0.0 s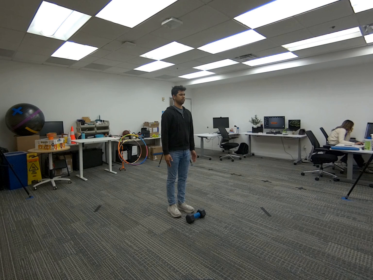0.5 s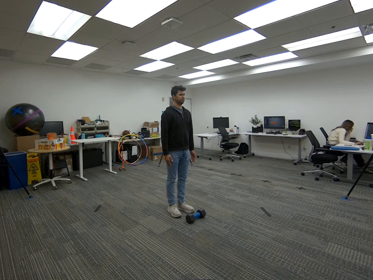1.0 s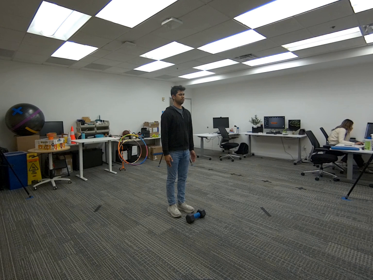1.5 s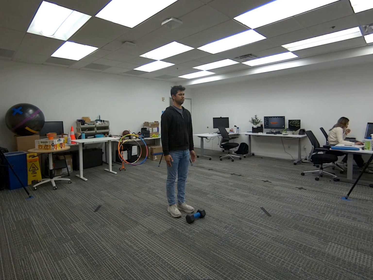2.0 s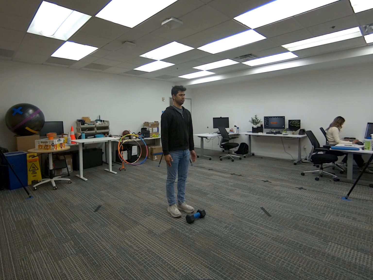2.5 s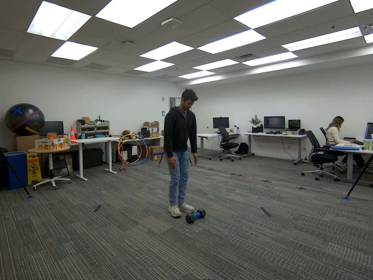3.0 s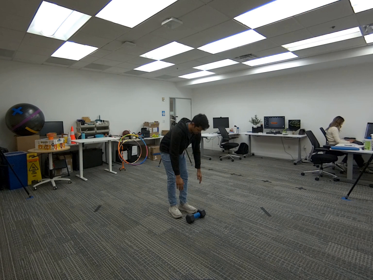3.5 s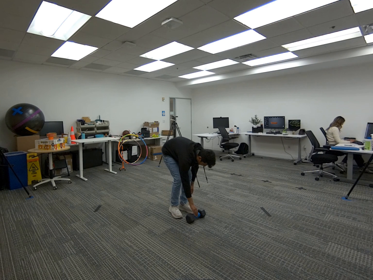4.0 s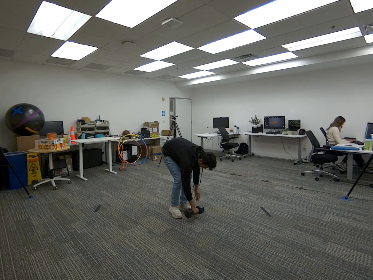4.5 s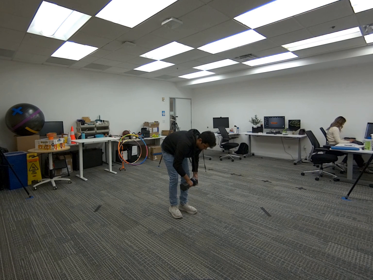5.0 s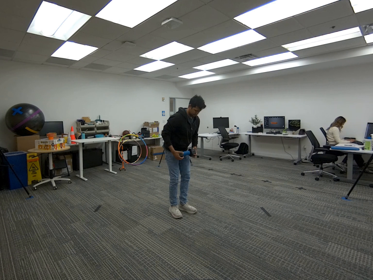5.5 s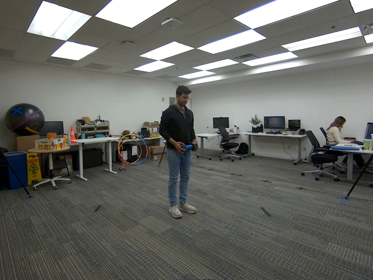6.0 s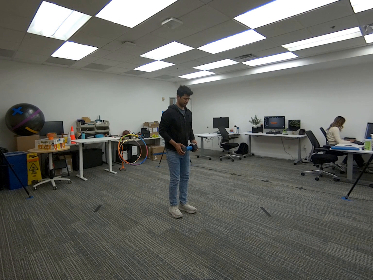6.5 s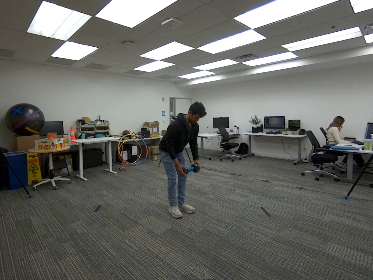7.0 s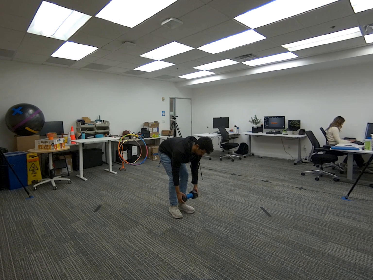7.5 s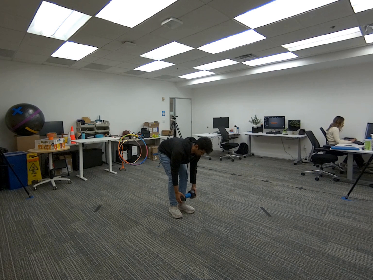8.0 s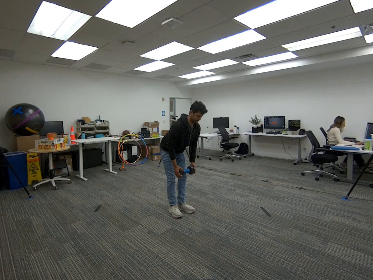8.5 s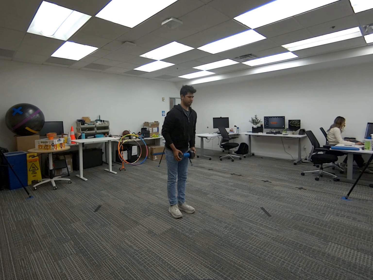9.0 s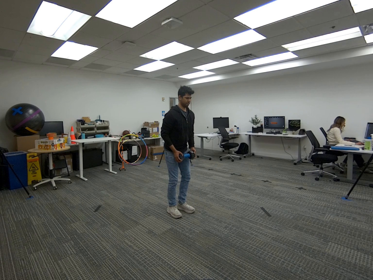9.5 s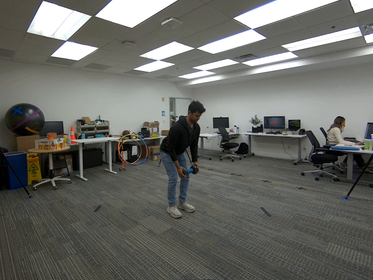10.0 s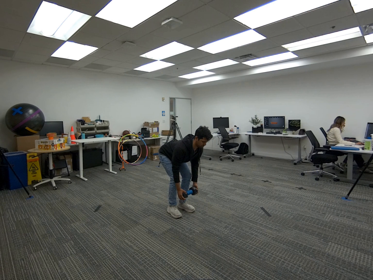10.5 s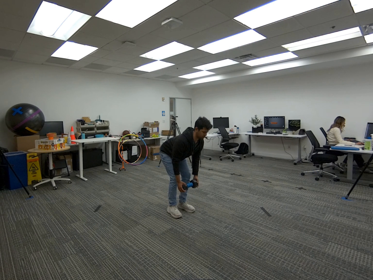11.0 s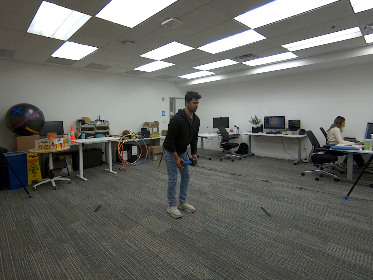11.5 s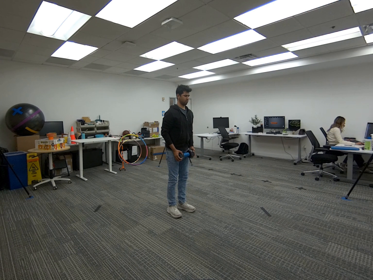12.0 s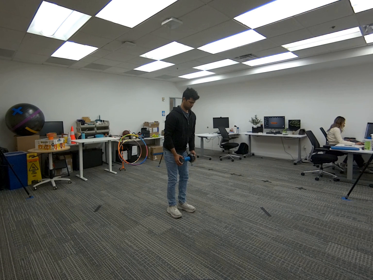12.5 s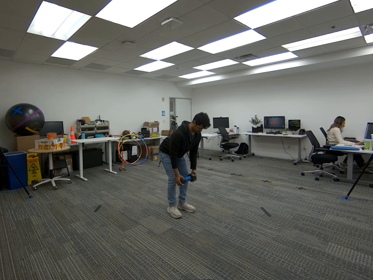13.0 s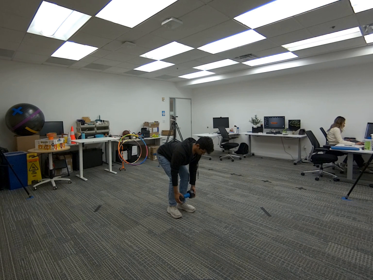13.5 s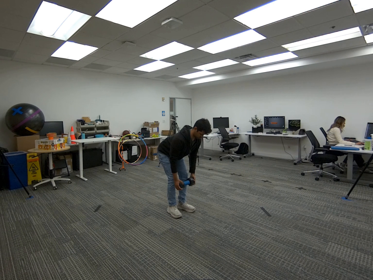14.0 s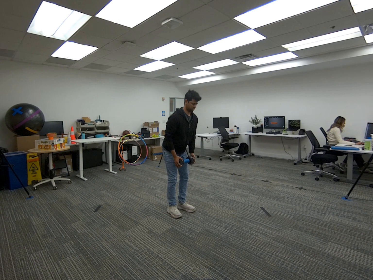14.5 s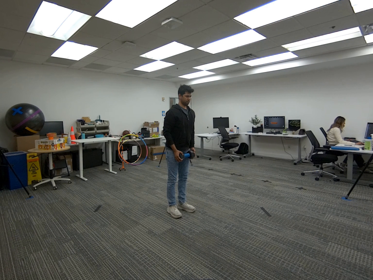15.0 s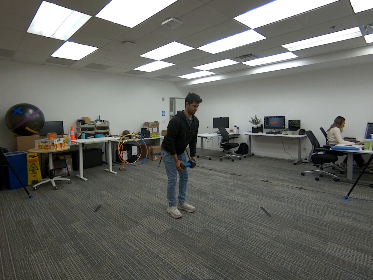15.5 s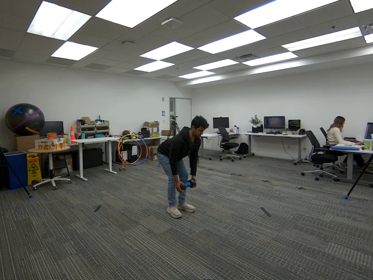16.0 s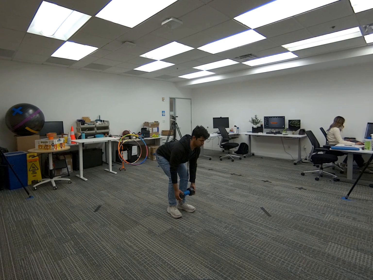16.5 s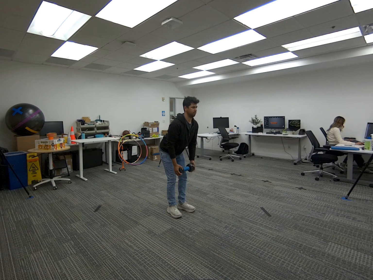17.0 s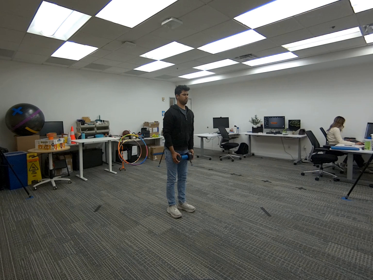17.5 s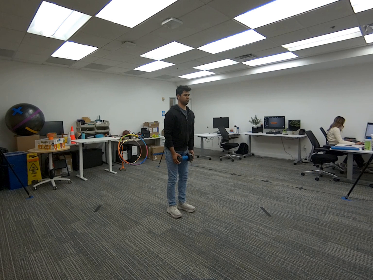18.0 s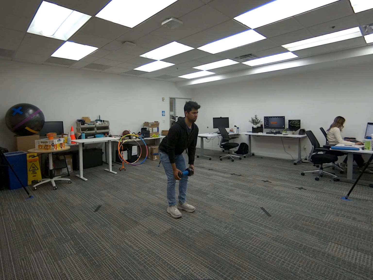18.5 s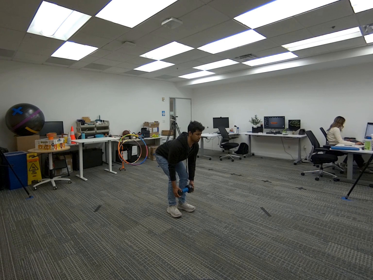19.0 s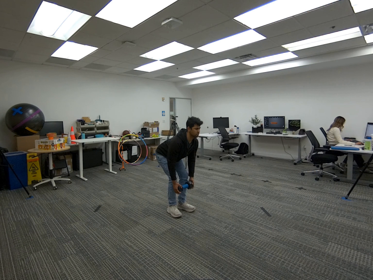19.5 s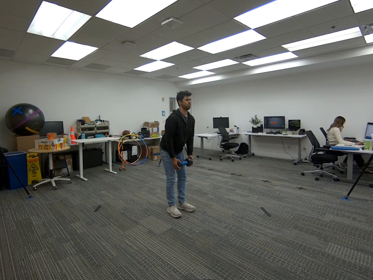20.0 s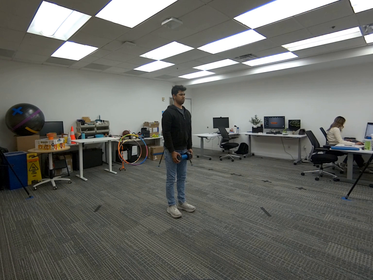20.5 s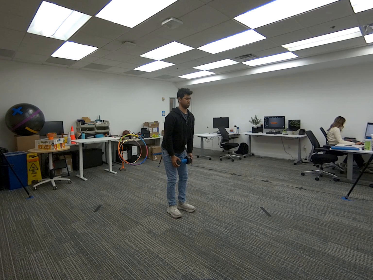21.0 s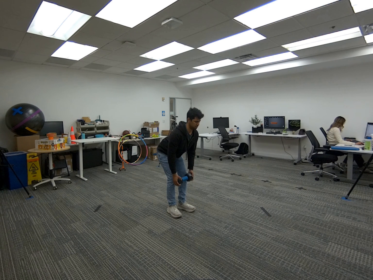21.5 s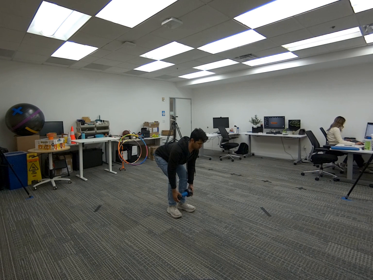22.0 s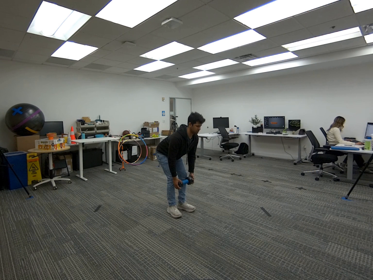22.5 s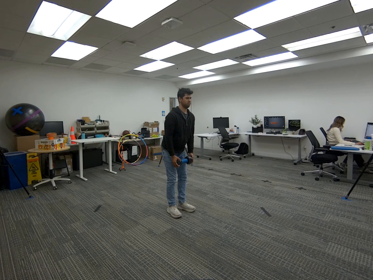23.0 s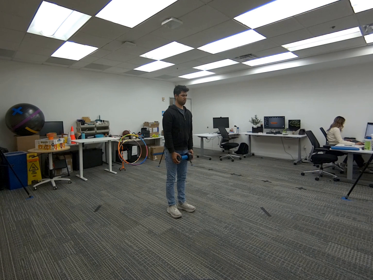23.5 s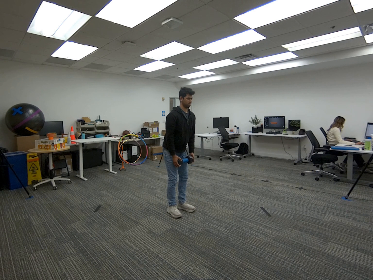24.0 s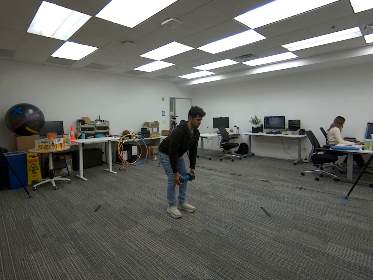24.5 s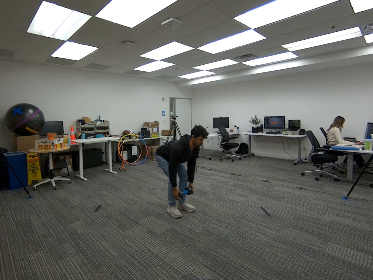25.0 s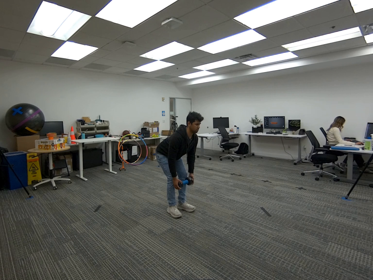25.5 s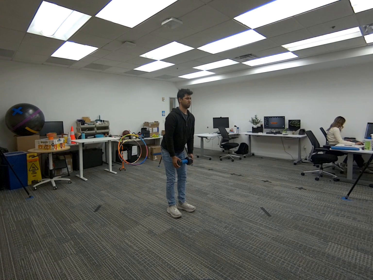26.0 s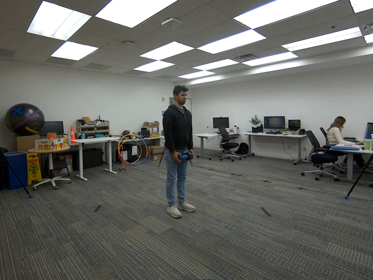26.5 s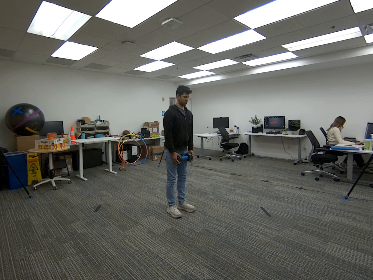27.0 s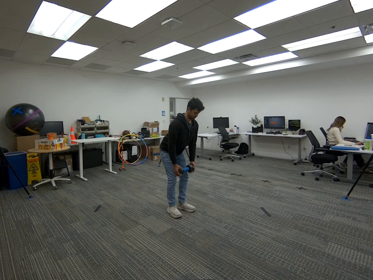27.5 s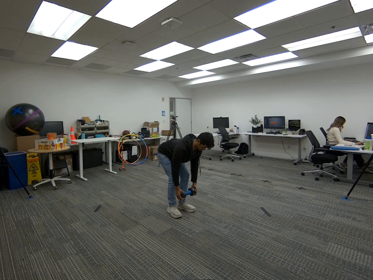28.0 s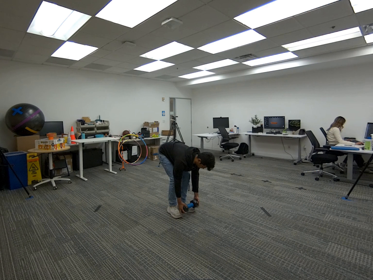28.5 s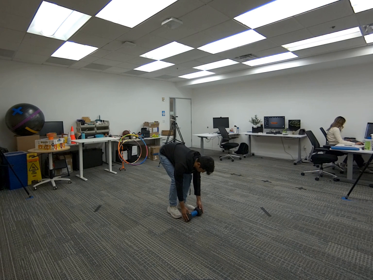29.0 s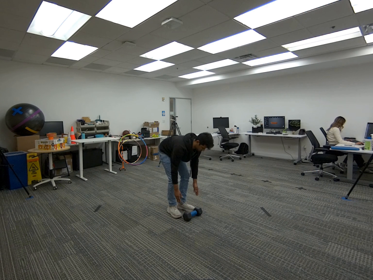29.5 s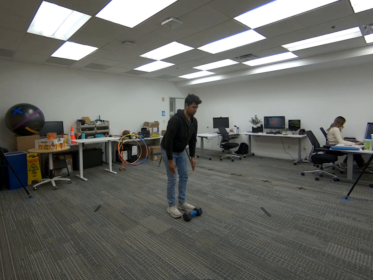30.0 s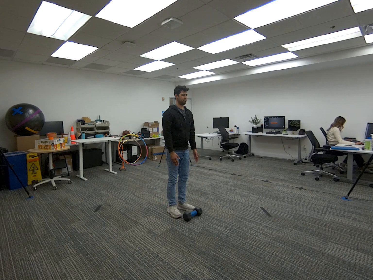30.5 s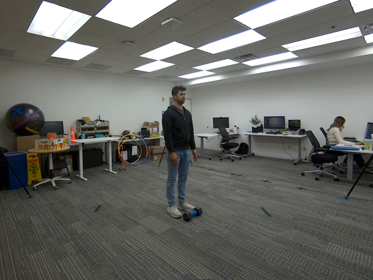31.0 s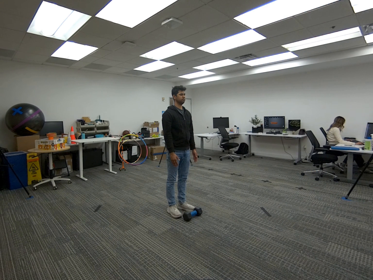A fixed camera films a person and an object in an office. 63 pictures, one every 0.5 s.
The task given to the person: Walk to the dumbbell, pick up and hold the dumbbell and lift it while keeping your back straight and stable. Lower it slowly, keeping your back straight and hips pushed back. Repeat until finished, then carefully place the dumbbell on the ground.
